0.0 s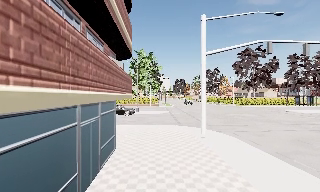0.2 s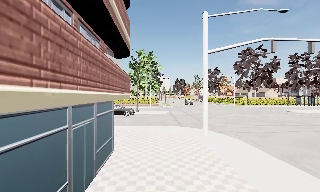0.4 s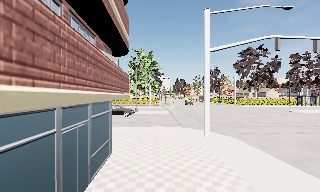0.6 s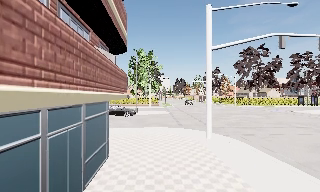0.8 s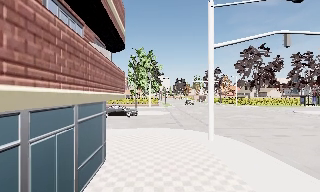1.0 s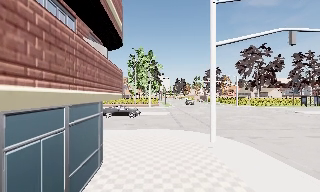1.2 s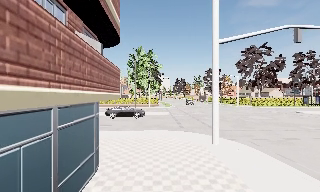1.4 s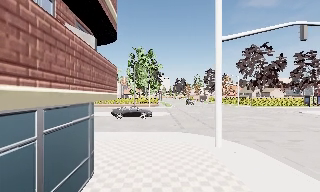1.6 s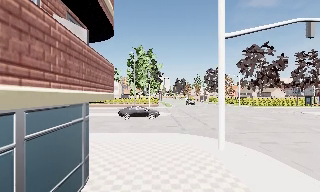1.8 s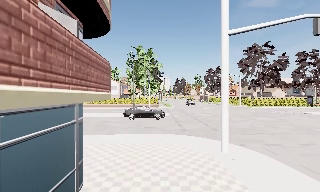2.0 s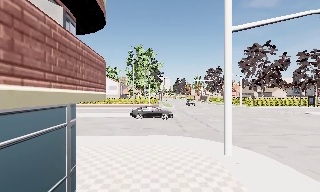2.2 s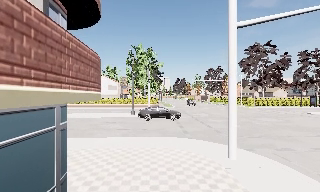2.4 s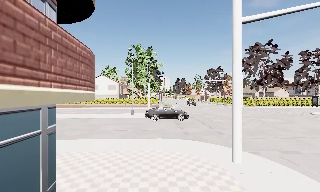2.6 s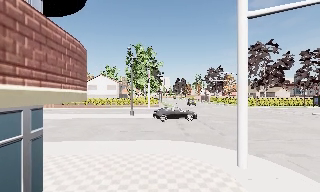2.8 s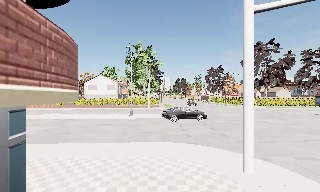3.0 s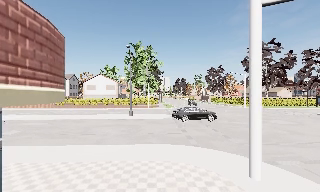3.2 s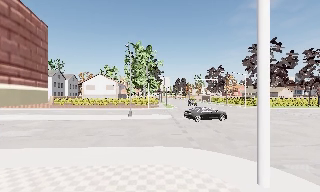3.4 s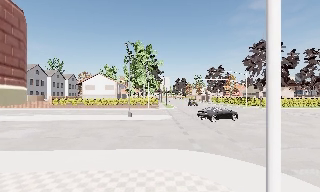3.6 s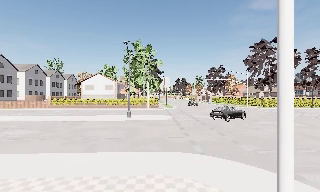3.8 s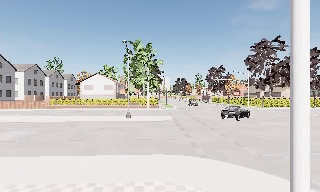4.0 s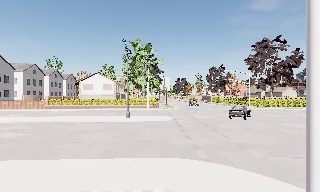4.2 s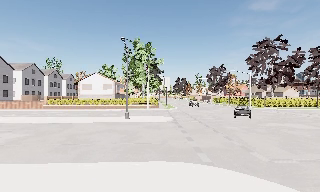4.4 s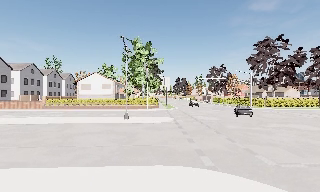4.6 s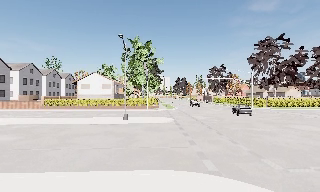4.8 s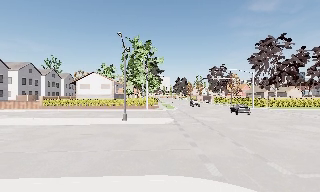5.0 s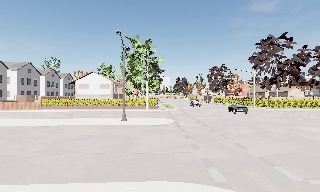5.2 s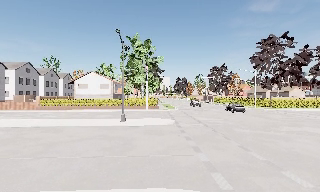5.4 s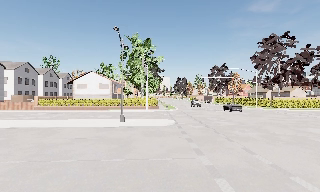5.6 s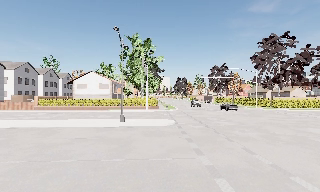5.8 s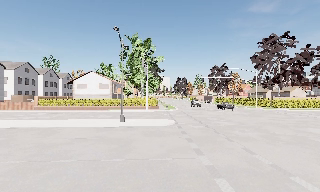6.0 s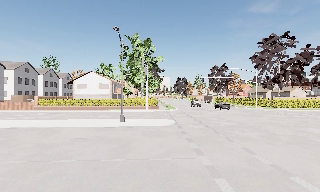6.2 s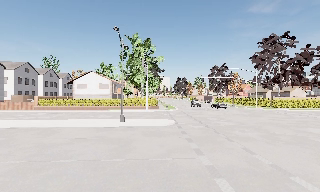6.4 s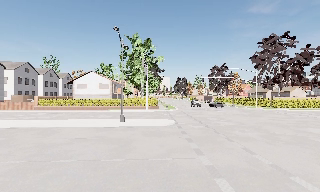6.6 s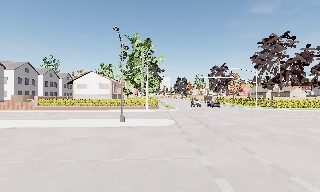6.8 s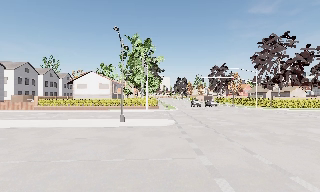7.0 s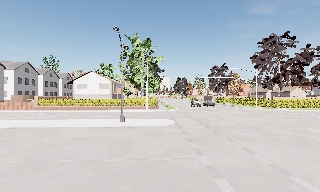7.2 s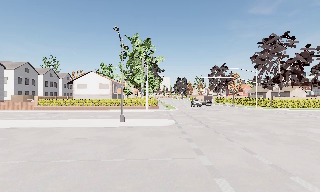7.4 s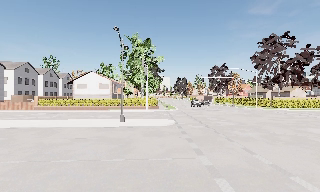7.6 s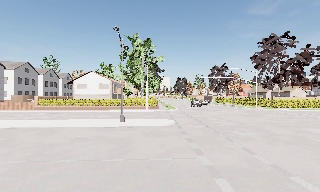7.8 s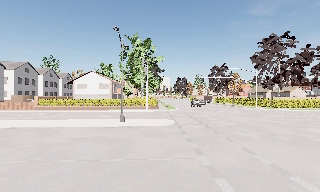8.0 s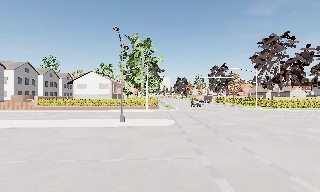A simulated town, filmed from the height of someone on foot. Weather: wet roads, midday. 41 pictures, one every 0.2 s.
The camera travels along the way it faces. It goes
forward.
0.0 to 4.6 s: The camera travels forward, about 9 m, so what stands in front looms larger.
4.6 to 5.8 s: The camera travels forward, about 1.5 m, so what stands in front looms larger. It loses speed.
5.8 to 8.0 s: The camera keeps its place and its aim.
The film runs forward here.
